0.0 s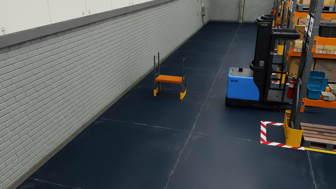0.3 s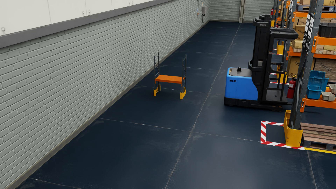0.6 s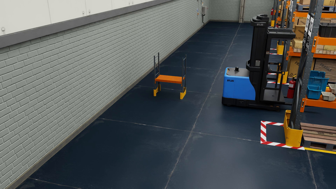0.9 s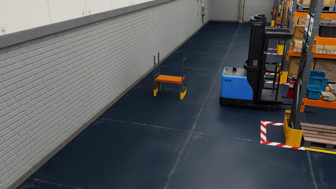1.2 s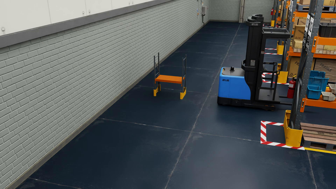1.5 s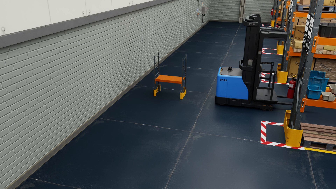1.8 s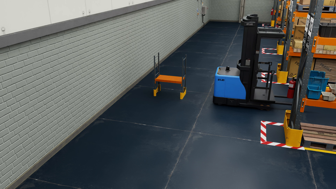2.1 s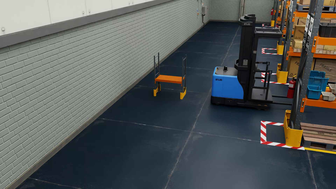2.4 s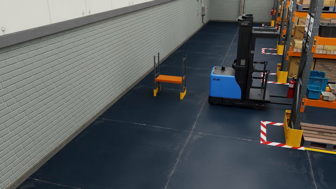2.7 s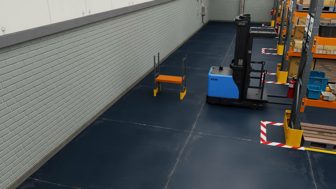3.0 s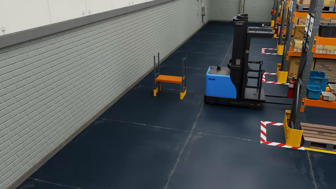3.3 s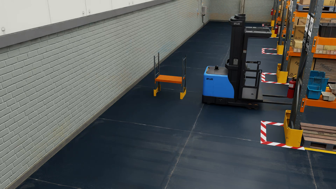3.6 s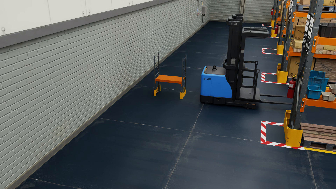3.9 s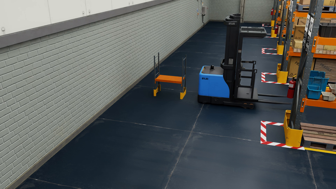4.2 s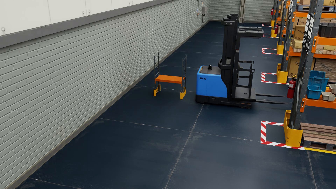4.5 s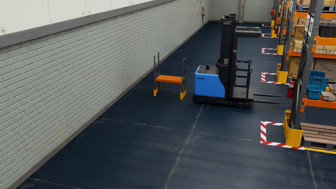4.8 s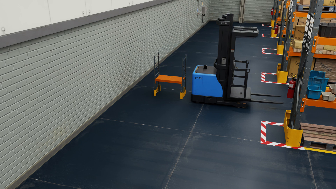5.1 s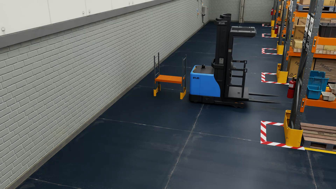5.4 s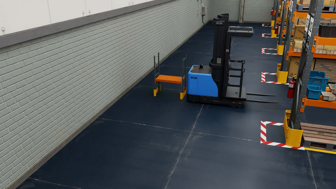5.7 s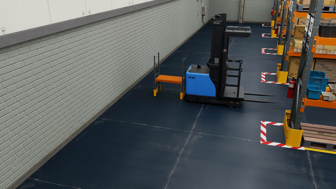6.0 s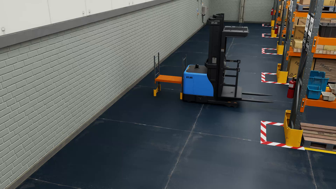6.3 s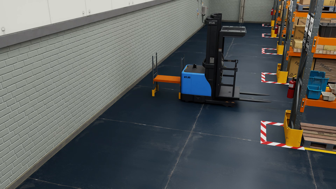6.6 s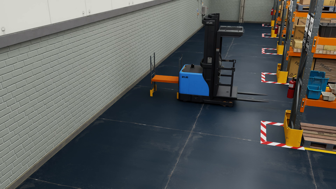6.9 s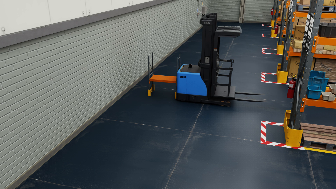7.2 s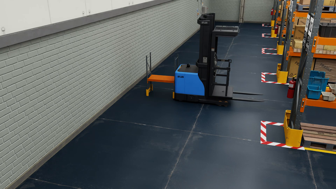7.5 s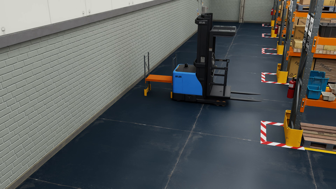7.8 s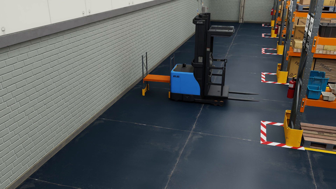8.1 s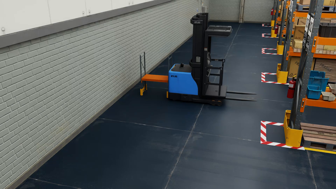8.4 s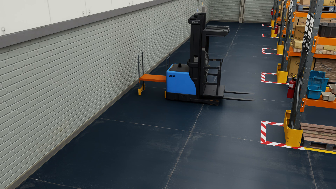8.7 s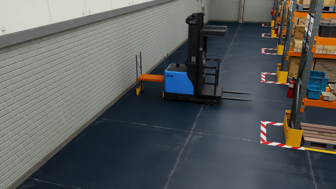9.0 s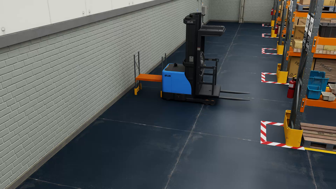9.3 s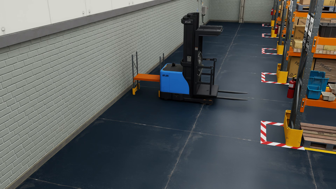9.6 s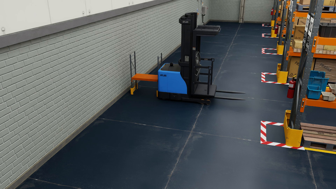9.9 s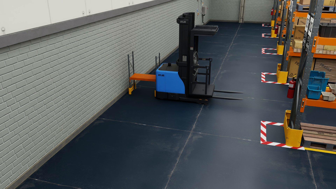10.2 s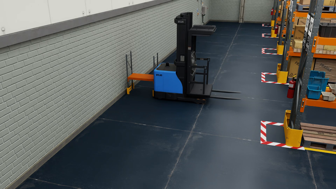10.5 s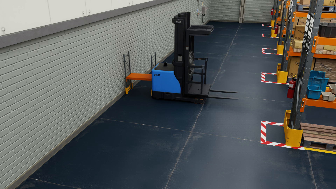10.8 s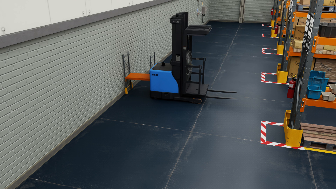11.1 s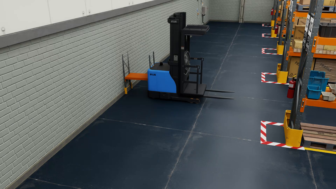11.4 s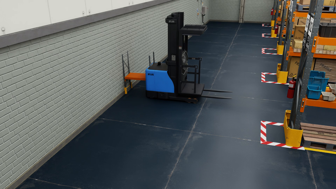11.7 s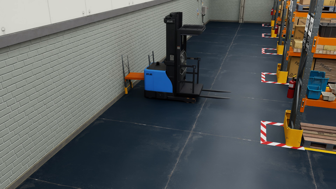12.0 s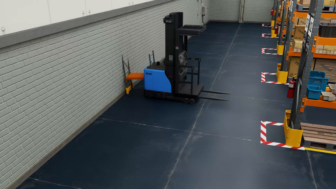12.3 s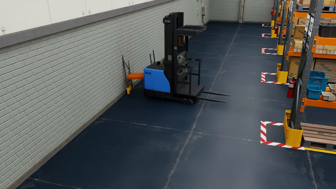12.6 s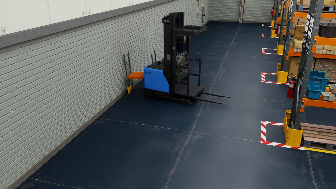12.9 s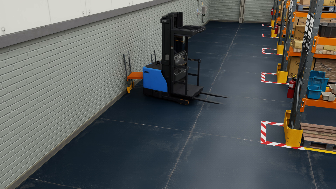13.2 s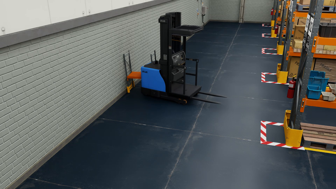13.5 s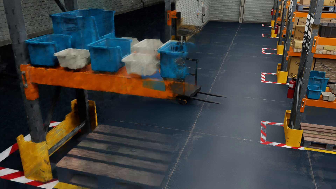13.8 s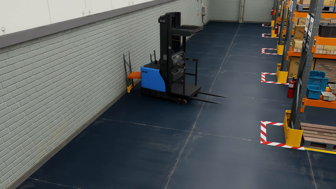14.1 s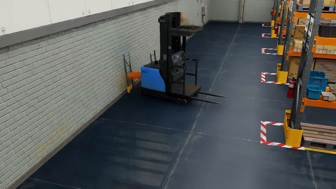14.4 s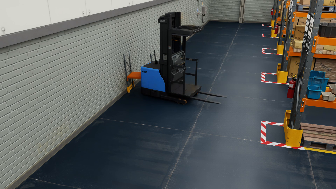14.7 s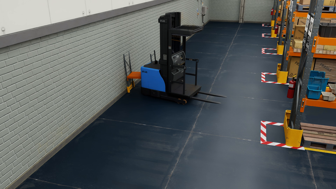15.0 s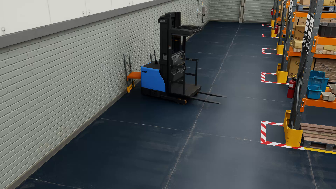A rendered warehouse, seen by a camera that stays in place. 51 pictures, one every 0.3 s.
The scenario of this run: A forklift runs into an object in its way.
